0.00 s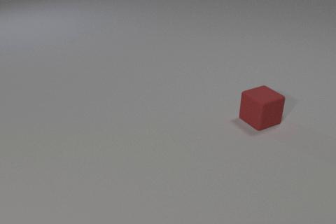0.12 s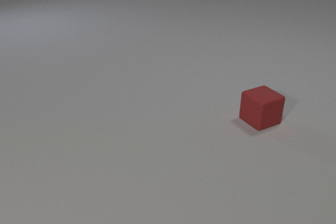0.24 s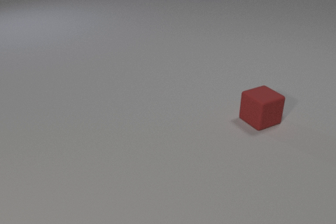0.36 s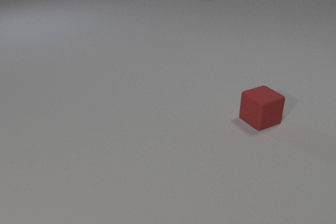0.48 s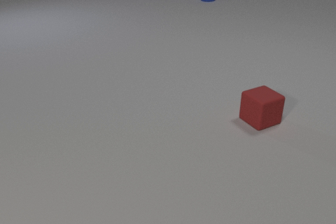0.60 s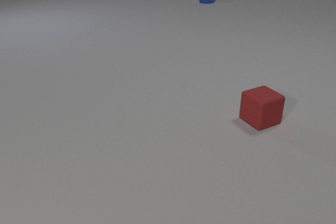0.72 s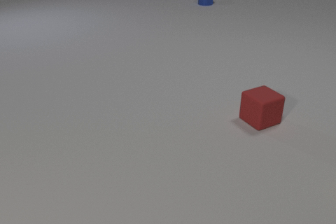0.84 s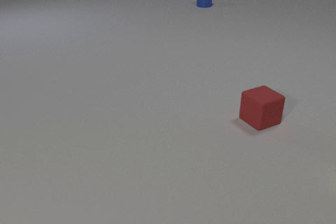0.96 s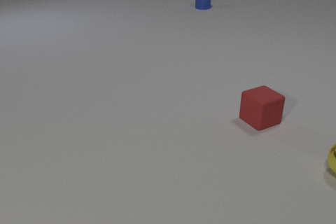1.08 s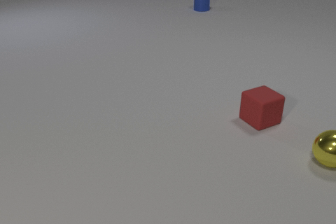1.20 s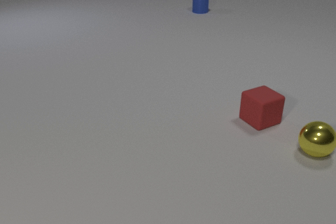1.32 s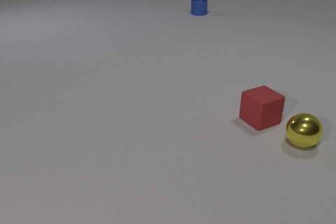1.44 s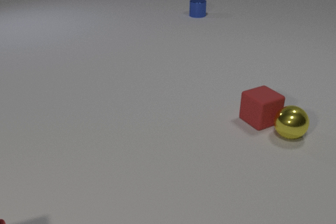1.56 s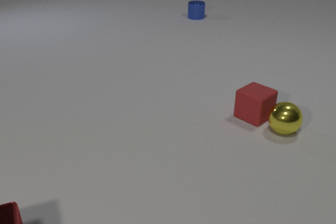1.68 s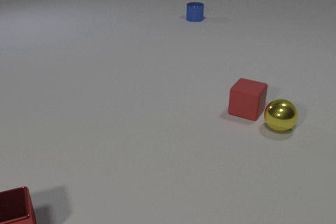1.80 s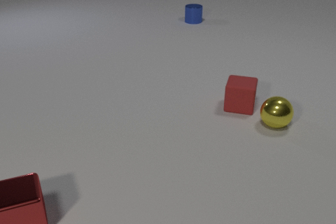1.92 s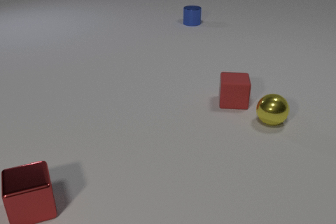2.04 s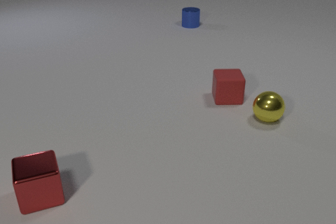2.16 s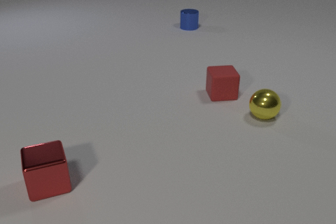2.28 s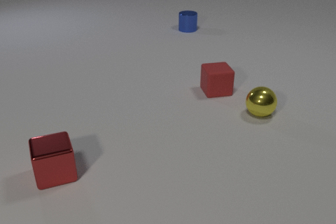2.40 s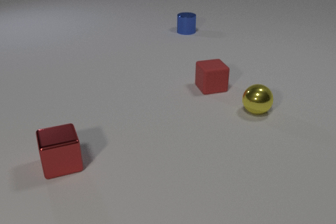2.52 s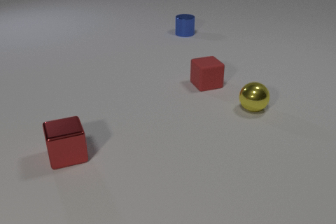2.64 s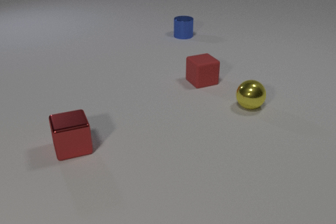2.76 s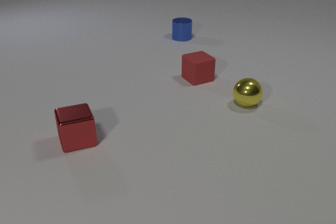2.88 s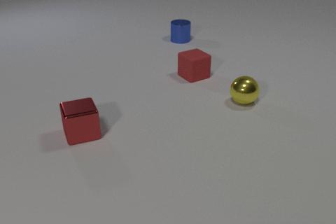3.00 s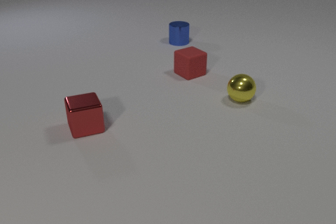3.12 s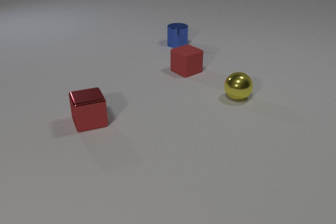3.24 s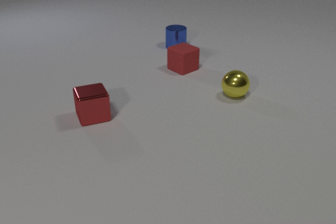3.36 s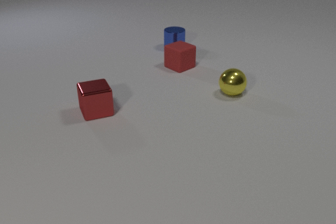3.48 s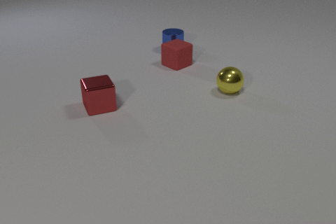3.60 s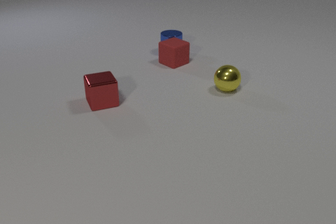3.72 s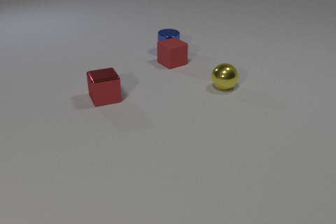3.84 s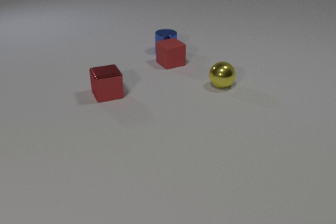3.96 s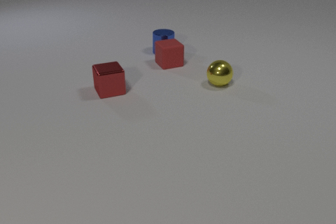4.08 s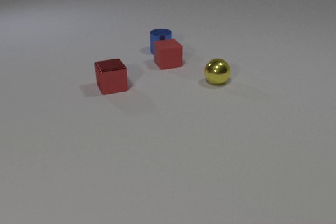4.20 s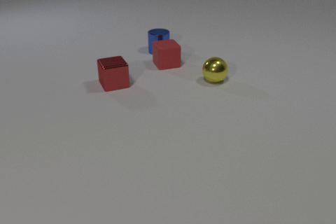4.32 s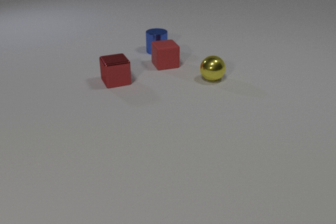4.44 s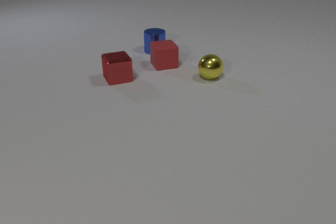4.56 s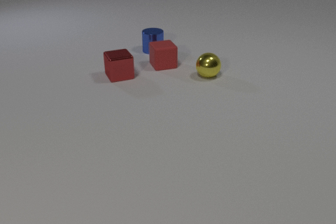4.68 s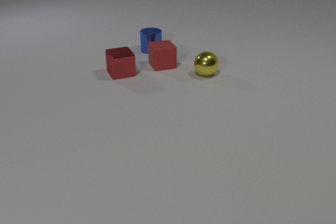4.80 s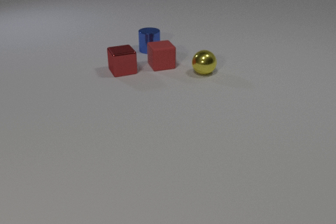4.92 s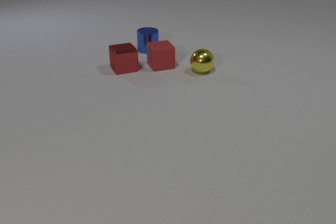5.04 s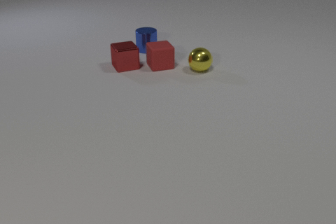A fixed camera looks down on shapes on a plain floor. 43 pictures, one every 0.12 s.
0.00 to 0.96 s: The yellow metal sphere comes in at the right edge. The blue metal cylinder comes in at the top edge, slides toward the camera.
0.96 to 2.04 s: The yellow metal sphere rolls to the left and away from the camera. The red rubber cube slides away from the camera and to the left, spins counterclockwise seen from above by about 60 degrees, its near face sliding to the right. The blue metal cylinder slides toward the camera. The red metal cube comes in at the bottom edge, slides away from the camera and to the right. The yellow metal sphere and the red rubber cube collide.
2.04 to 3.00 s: The yellow metal sphere rolls away from the camera and to the left. The red rubber cube slides away from the camera and to the left, spins so that its near face slides to the right, counterclockwise seen from above. The blue metal cylinder slides toward the camera. The red metal cube slides away from the camera and to the right.
3.00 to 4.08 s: The yellow metal sphere rolls away from the camera and to the left. The red rubber cube slides away from the camera and to the left. The blue metal cylinder slides toward the camera and to the left. The red metal cube slides away from the camera. The red rubber cube and the blue metal cylinder collide.
4.08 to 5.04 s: The yellow metal sphere rolls away from the camera and to the left. The red rubber cube slides to the left. The blue metal cylinder slides to the left and away from the camera. The red metal cube slides away from the camera.
How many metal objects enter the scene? 3.
How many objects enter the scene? 3.
What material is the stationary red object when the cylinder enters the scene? rubber.
